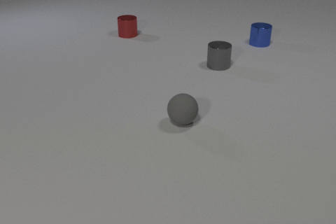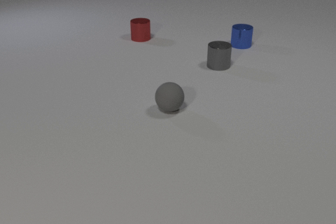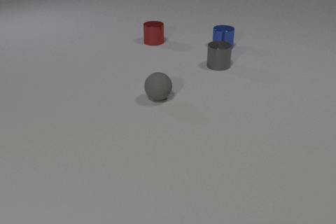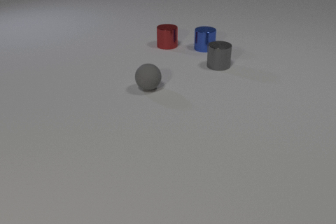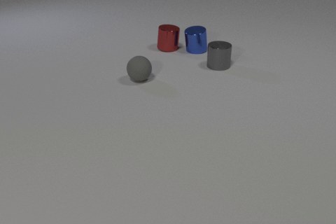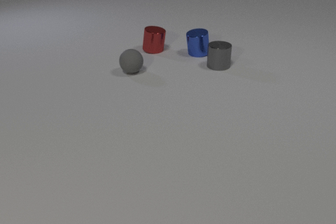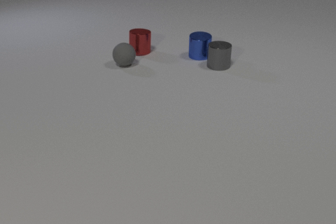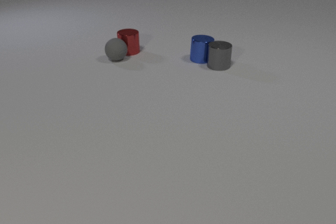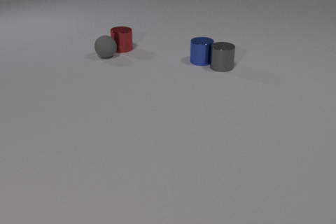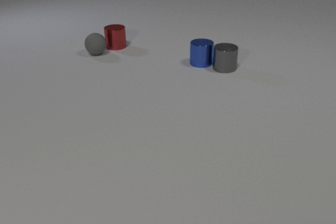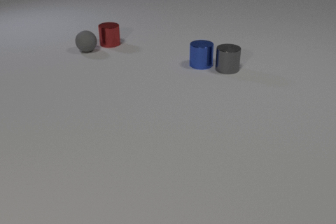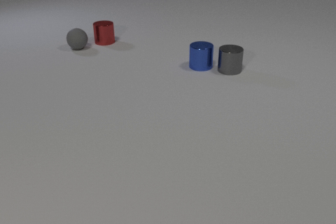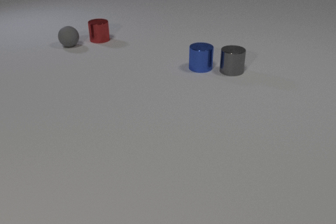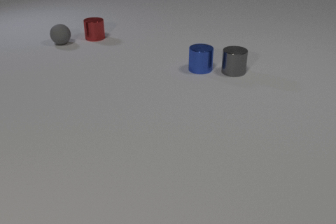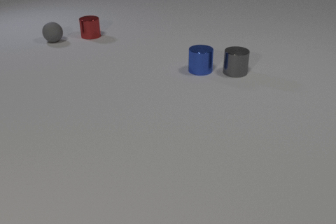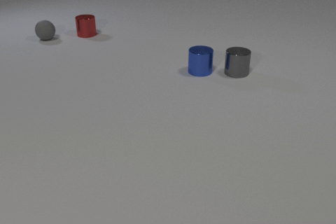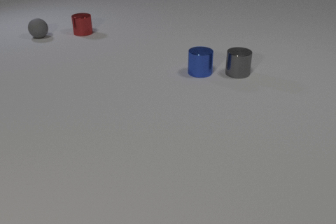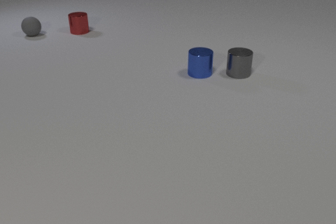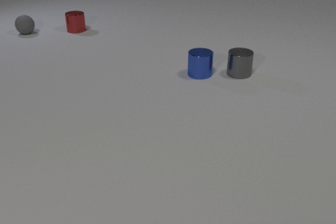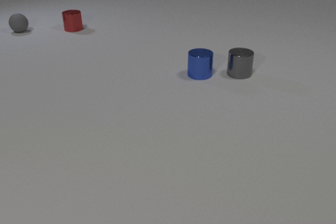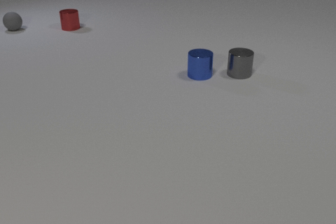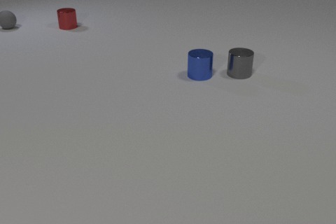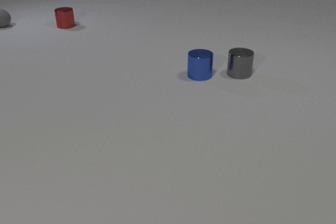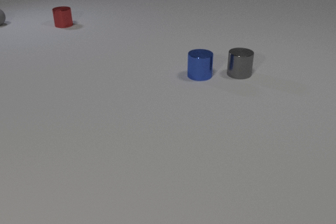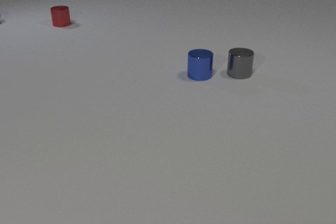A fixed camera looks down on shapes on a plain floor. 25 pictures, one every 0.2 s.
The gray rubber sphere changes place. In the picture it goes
away from the camera.
The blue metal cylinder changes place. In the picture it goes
toward the camera.
0.0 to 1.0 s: The blue metal cylinder slides to the left and toward the camera. The red metal cylinder slides toward the camera and to the right. The gray rubber sphere rolls away from the camera and to the left. The blue metal cylinder and the red metal cylinder collide.
1.0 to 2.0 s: The blue metal cylinder slides toward the camera. The red metal cylinder slides to the left and away from the camera. The gray rubber sphere rolls away from the camera and to the left. The gray metal cylinder slides to the right and toward the camera. The red metal cylinder and the gray rubber sphere collide. The blue metal cylinder and the gray metal cylinder collide.
2.0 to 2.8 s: The blue metal cylinder slides toward the camera. The red metal cylinder slides away from the camera and to the left. The gray rubber sphere rolls away from the camera and to the left. The gray metal cylinder slides to the right and toward the camera.
2.8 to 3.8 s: The blue metal cylinder slides toward the camera. The red metal cylinder slides away from the camera and to the left. The gray rubber sphere rolls away from the camera and to the left.
3.8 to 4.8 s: The red metal cylinder slides away from the camera and to the left. The gray rubber sphere rolls away from the camera and to the left.
What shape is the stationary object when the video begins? cylinder.
What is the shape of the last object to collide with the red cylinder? sphere.
Are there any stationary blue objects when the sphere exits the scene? yes.
